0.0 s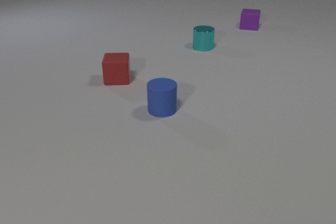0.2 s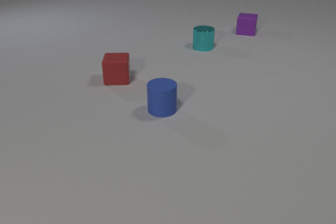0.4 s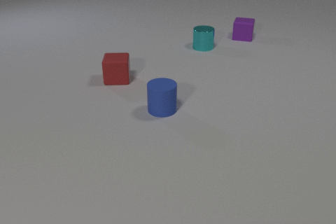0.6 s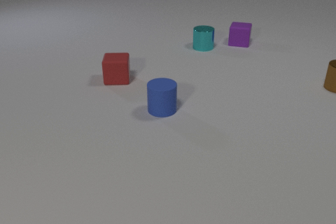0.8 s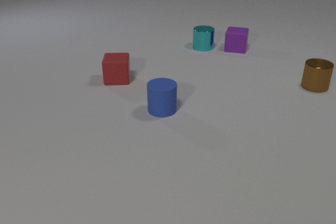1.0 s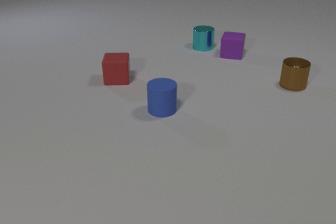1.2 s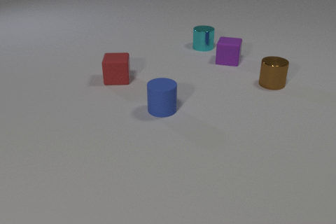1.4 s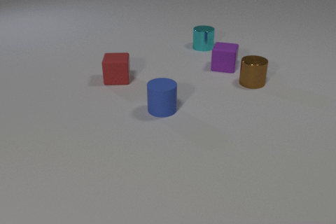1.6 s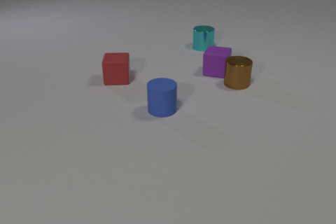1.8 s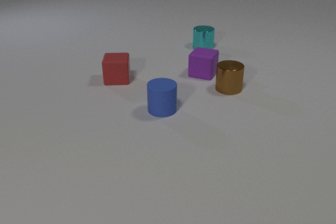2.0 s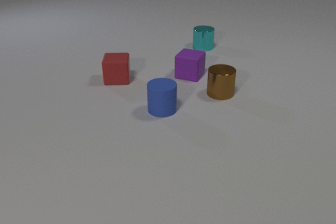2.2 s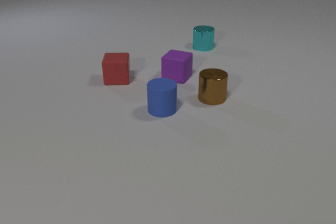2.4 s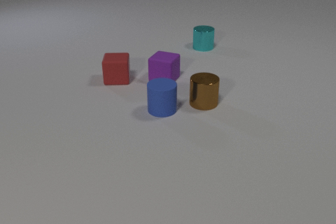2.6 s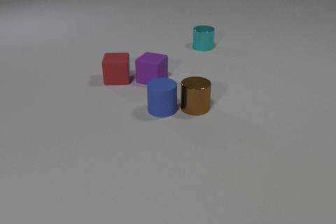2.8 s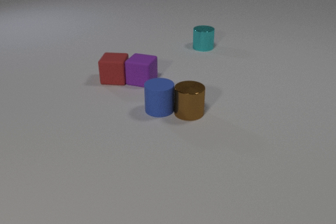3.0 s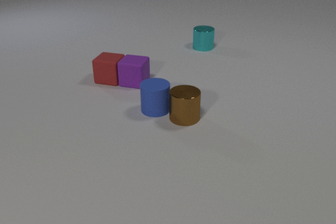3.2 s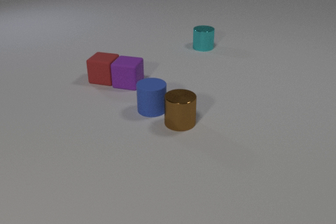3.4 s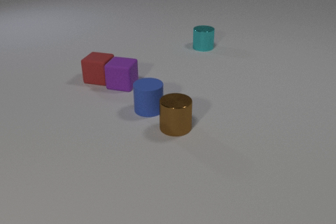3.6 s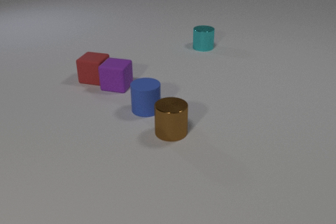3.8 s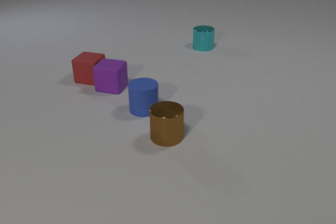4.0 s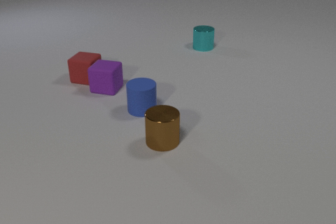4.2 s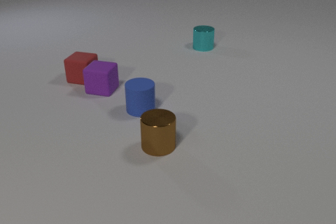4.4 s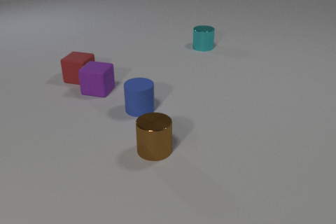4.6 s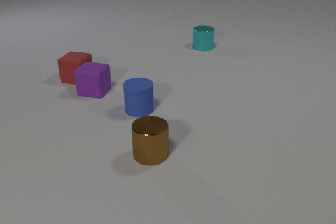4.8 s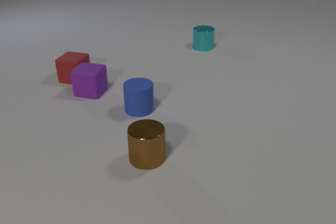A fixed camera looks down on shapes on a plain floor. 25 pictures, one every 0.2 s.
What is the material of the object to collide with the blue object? metal.
How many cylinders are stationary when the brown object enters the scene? 2.
How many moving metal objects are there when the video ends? 1.
0.0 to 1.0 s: The brown metal cylinder comes in at the right edge, slides to the left. The purple rubber cube slides toward the camera.
1.0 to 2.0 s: The brown metal cylinder slides to the left and toward the camera. The purple rubber cube slides toward the camera and to the left. The brown metal cylinder and the purple rubber cube collide.
2.0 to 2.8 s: The brown metal cylinder slides toward the camera and to the left. The purple rubber cube slides to the left. The brown metal cylinder and the blue rubber cylinder collide. The purple rubber cube and the red rubber cube collide.
2.8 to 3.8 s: The brown metal cylinder slides toward the camera and to the left. The purple rubber cube slides to the left. The blue rubber cylinder slides to the left. The red rubber cube slides to the left.
3.8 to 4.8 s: The brown metal cylinder slides toward the camera and to the left. The purple rubber cube slides to the left. The red rubber cube slides to the left.
